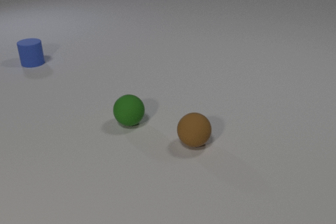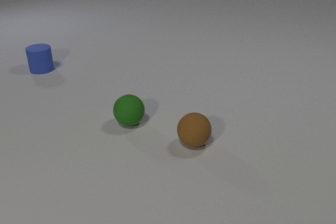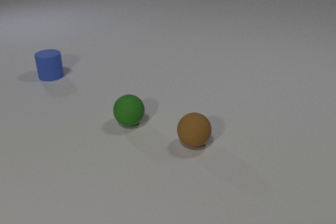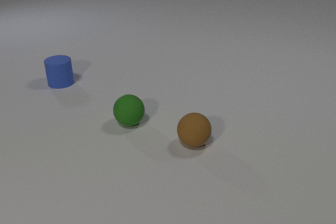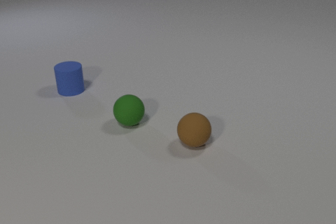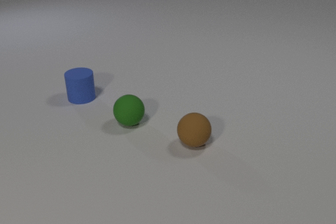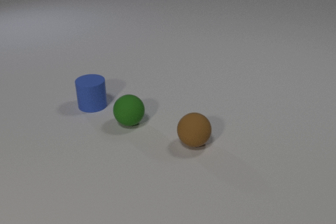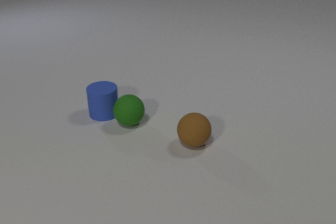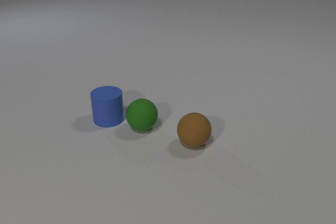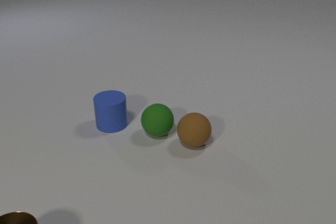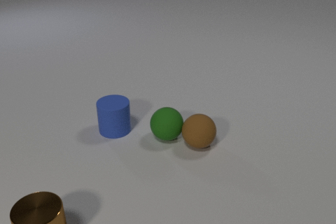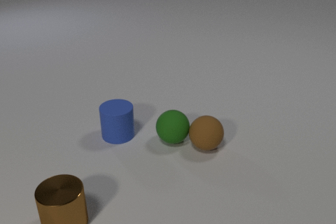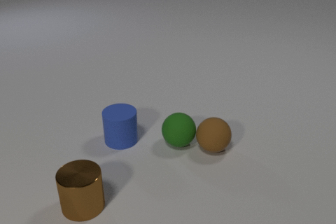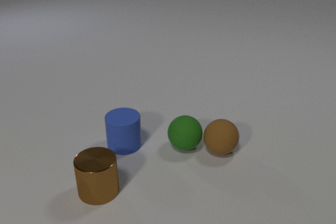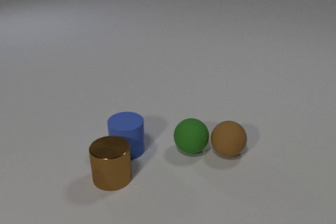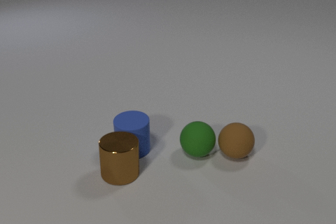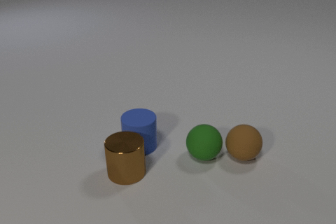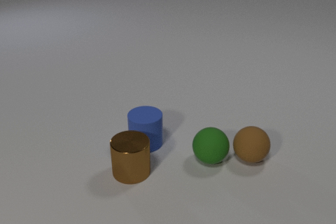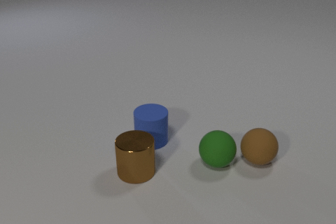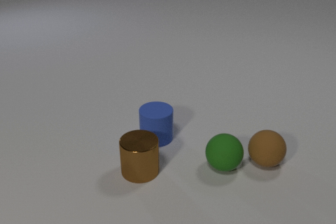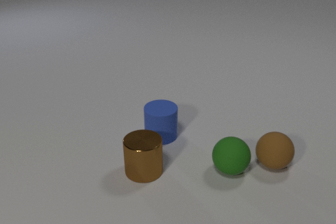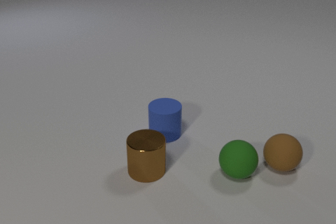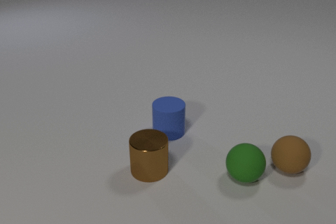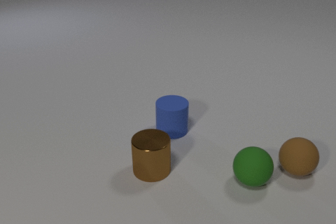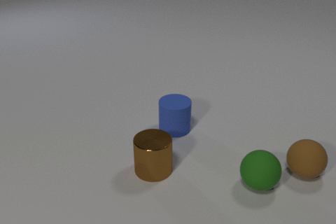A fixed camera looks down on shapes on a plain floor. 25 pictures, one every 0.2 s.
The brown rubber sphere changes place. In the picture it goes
to the right.
0.0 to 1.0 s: The blue rubber cylinder slides toward the camera and to the right.
1.0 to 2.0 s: The blue rubber cylinder slides toward the camera and to the right. The green rubber sphere rolls to the right and toward the camera. The brown metal cylinder comes in at the bottom edge, slides to the right and away from the camera. The blue rubber cylinder and the green rubber sphere collide. The green rubber sphere and the brown rubber sphere collide.
2.0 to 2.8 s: The blue rubber cylinder slides toward the camera. The green rubber sphere rolls to the right and toward the camera. The brown metal cylinder slides away from the camera and to the right. The brown rubber sphere rolls to the right.
2.8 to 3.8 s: The blue rubber cylinder slides to the right and away from the camera. The green rubber sphere rolls to the right and toward the camera. The brown metal cylinder slides to the right. The brown rubber sphere rolls to the right. The blue rubber cylinder and the brown metal cylinder collide.
3.8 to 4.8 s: The blue rubber cylinder slides to the right and away from the camera. The green rubber sphere rolls to the right and toward the camera. The brown metal cylinder slides to the right. The brown rubber sphere rolls to the right.
What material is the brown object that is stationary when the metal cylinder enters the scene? rubber.
What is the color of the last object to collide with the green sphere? brown.
Are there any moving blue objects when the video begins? yes.
